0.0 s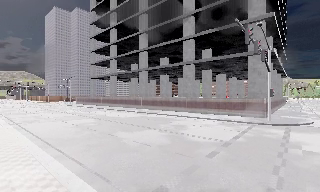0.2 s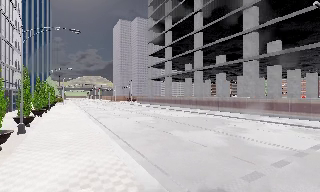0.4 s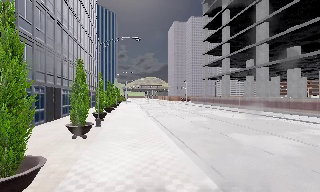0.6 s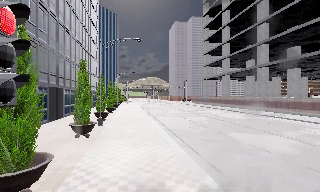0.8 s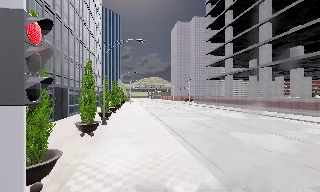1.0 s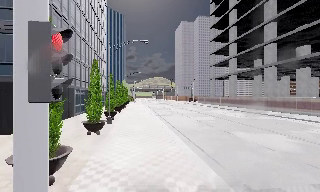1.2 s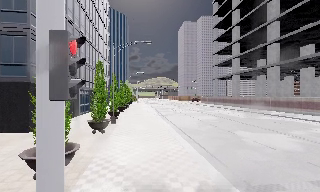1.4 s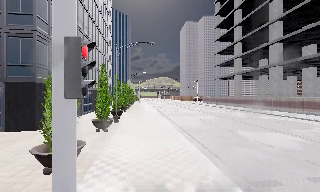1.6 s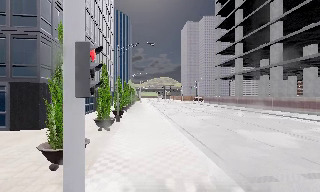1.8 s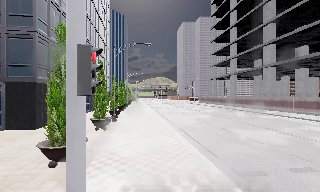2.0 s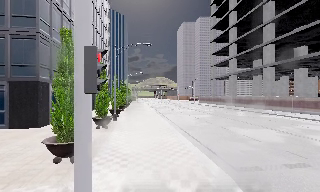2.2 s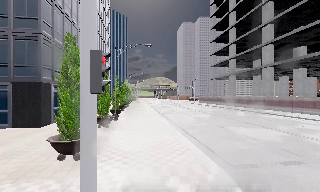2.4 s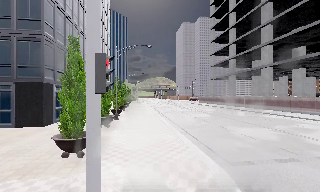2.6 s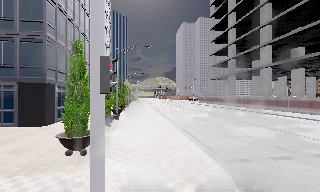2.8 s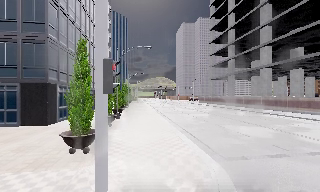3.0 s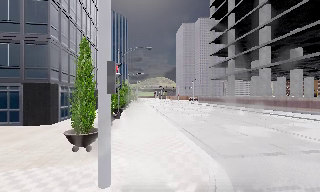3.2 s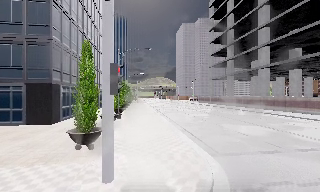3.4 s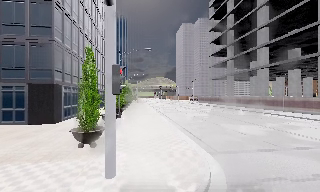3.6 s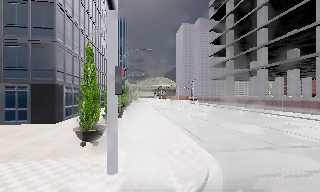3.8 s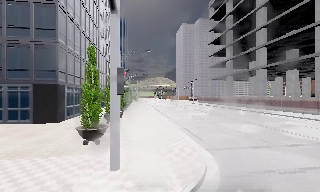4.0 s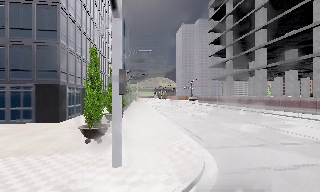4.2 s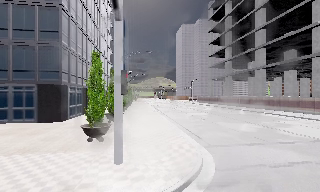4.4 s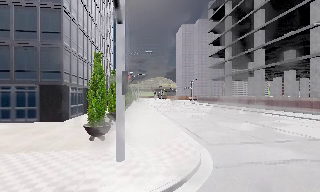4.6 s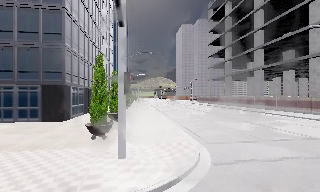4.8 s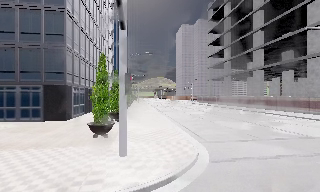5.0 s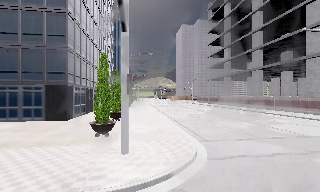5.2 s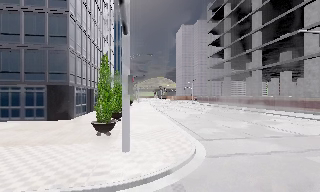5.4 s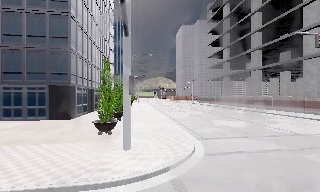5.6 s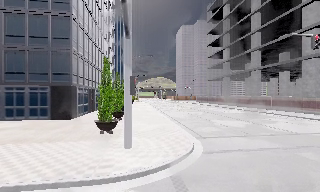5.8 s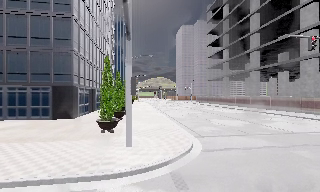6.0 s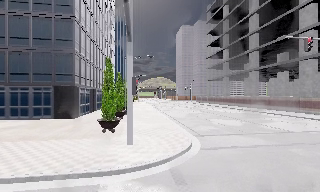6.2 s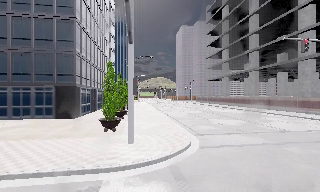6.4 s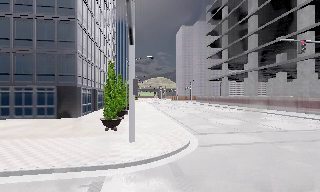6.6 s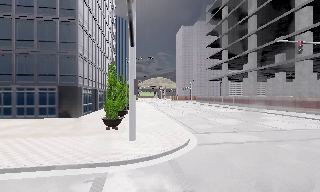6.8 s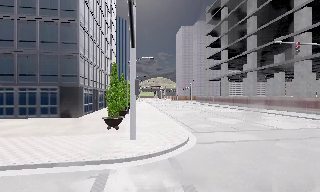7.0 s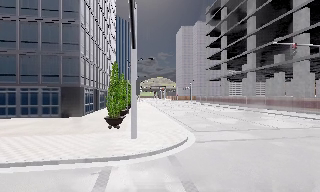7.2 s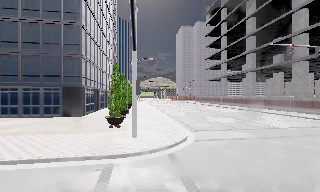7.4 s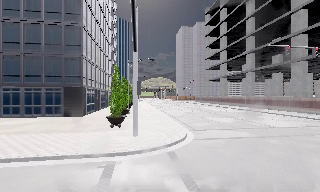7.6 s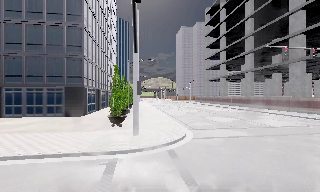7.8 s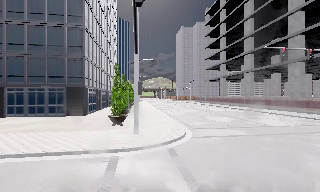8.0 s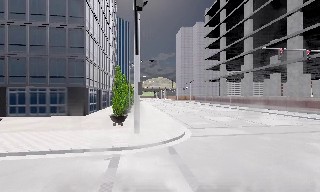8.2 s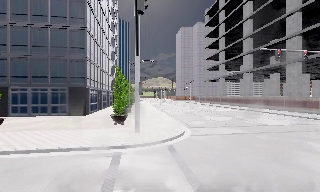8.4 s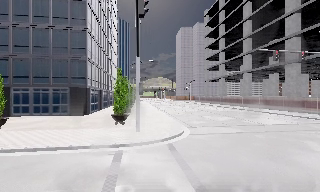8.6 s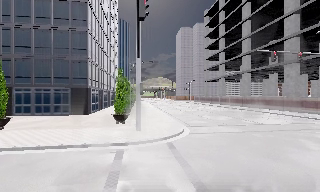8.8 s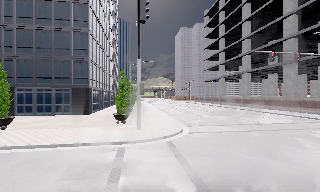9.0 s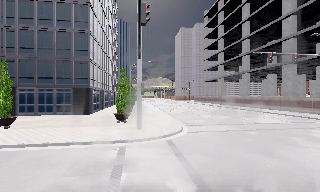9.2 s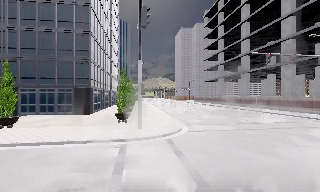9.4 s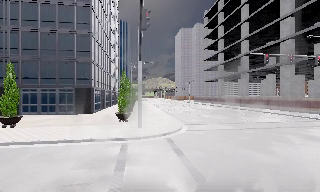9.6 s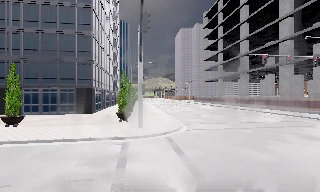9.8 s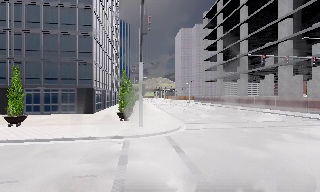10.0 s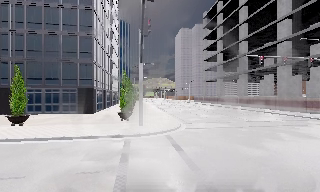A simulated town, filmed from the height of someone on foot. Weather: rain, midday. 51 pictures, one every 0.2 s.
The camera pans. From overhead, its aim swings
counterclockwise.
The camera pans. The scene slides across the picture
to the right.
0.0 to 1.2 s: The camera pans to its left, which is counterclockwise from overhead, by about 40 degrees. It travels backward, about 1.5 m.
1.2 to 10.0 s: The camera travels backward, about 11 m, so what stands in front gets smaller.
The film runs backward here.
